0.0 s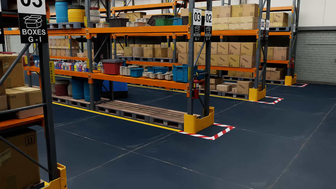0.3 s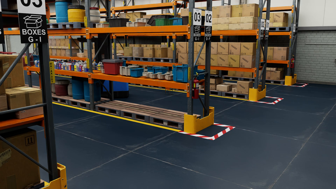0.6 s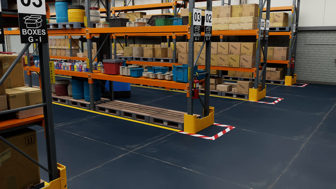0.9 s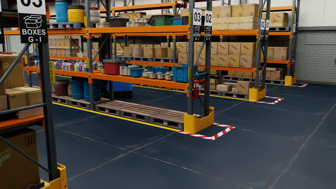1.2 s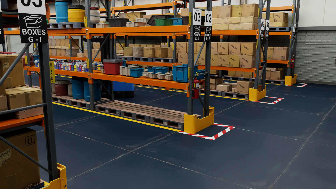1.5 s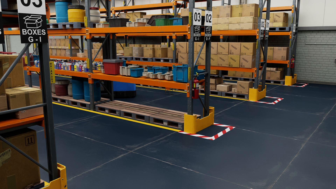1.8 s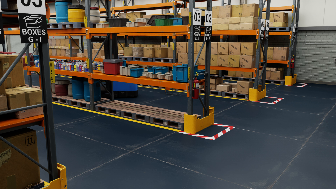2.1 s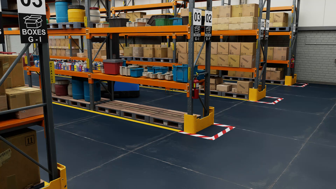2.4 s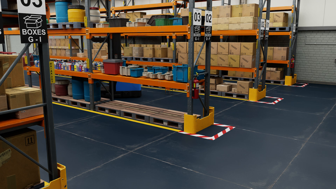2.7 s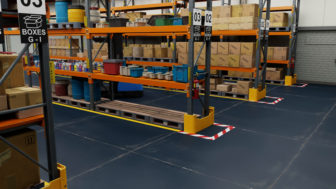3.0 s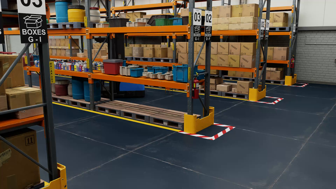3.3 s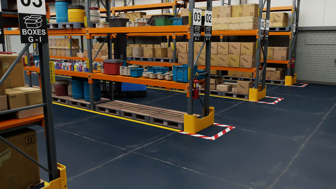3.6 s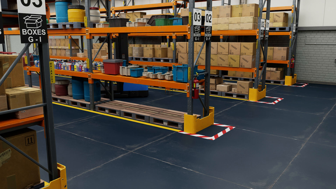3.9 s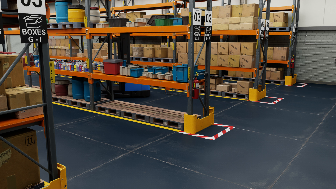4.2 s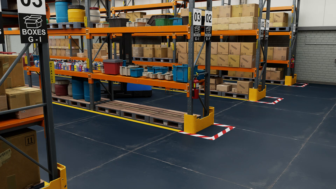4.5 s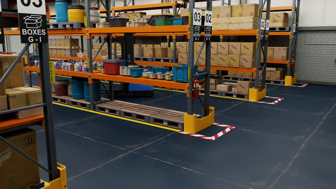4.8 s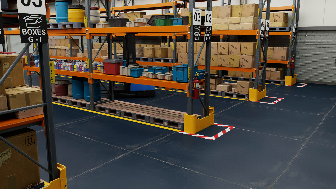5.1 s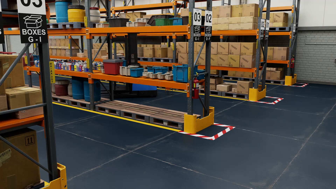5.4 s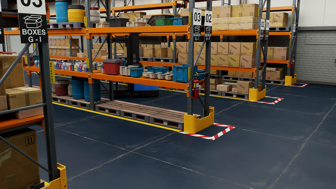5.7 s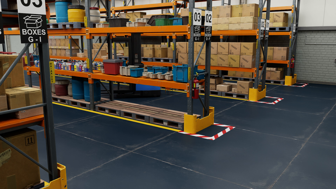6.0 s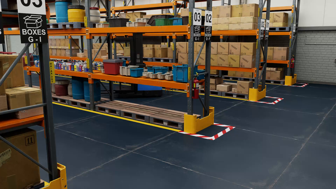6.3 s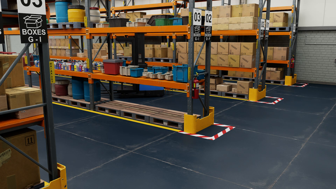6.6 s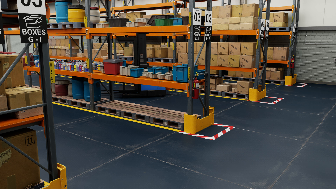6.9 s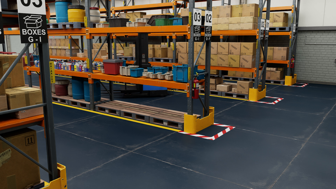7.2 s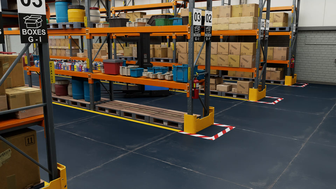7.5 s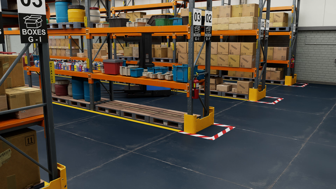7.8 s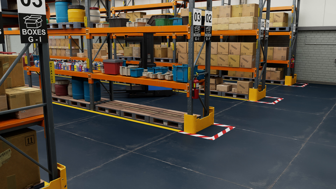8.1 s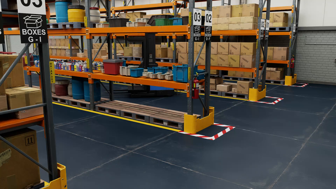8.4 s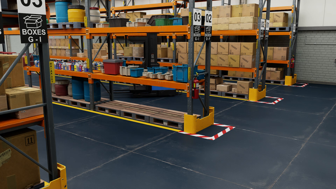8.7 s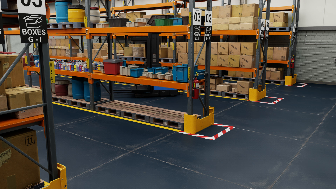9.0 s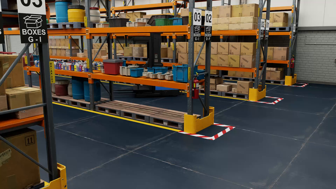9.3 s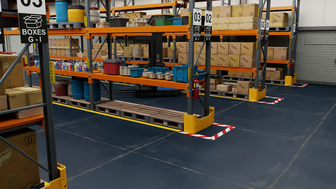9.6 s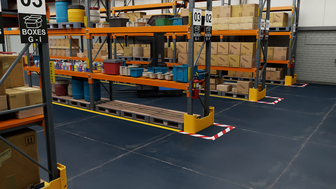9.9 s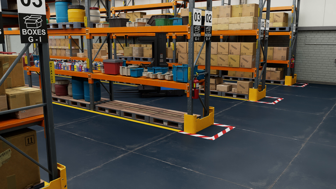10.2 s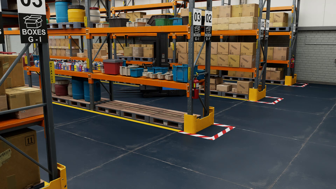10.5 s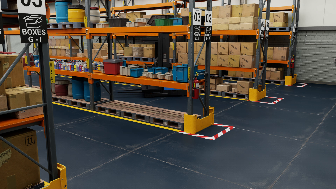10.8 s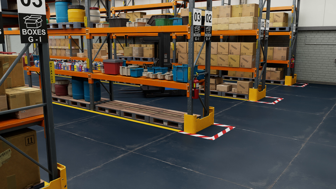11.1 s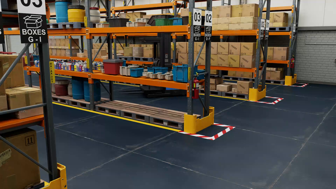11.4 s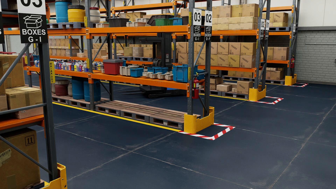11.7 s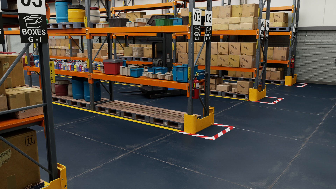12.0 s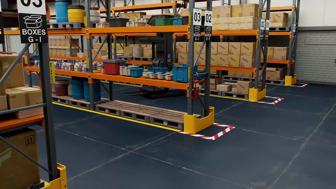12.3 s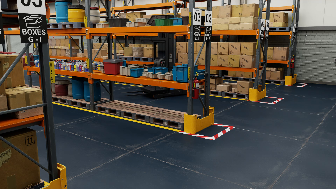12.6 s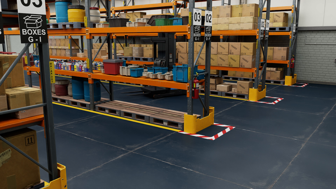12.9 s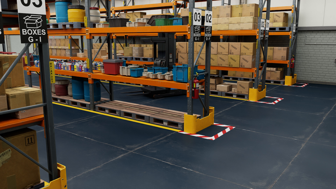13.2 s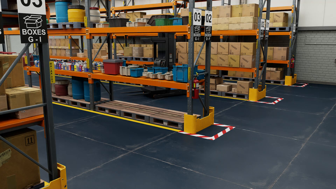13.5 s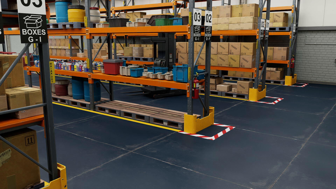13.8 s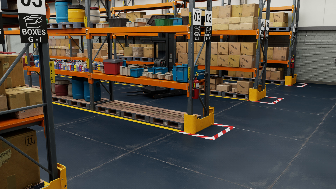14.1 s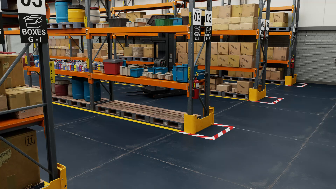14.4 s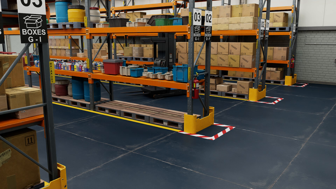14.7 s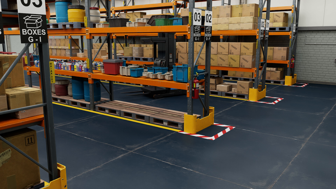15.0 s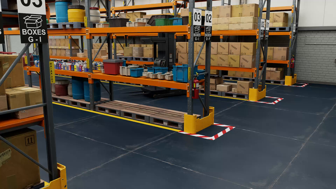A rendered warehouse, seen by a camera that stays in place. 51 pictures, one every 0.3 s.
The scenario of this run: A forklift runs into an object in its way.
